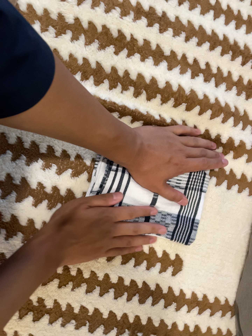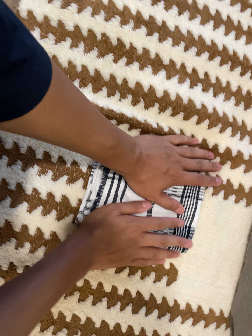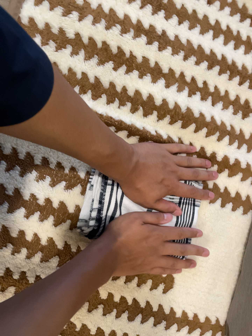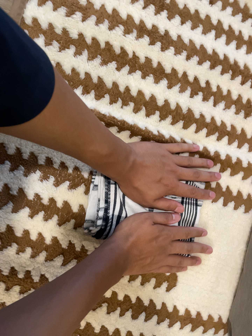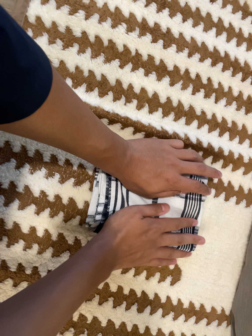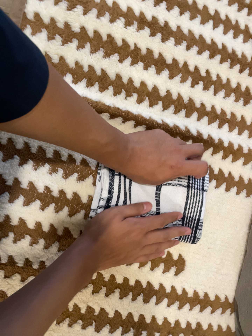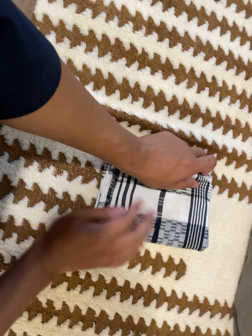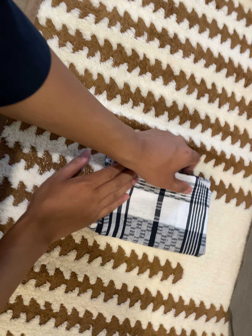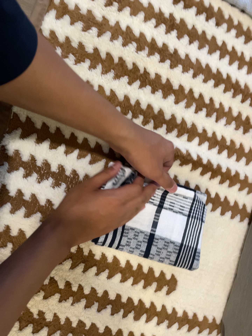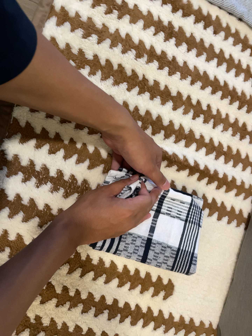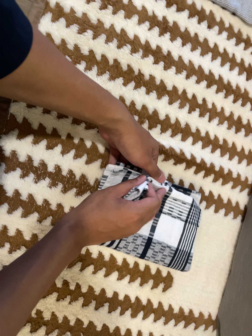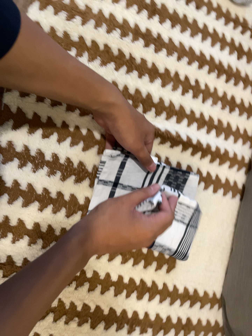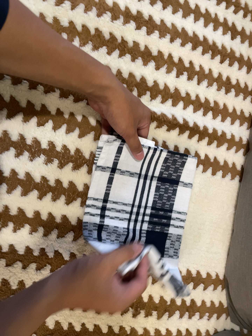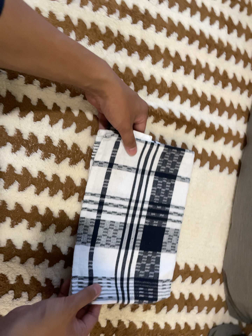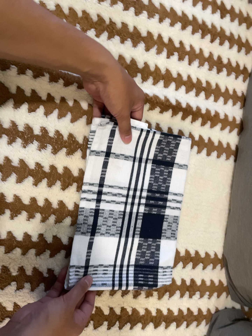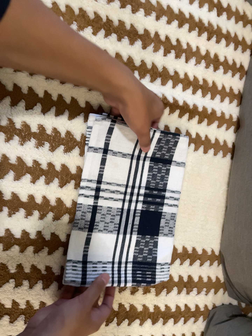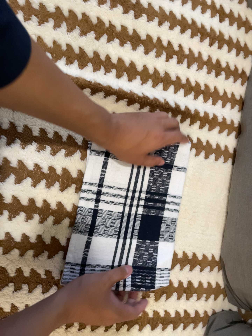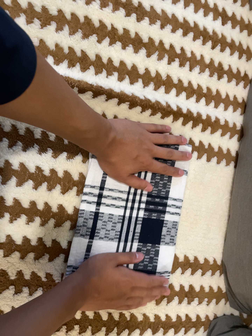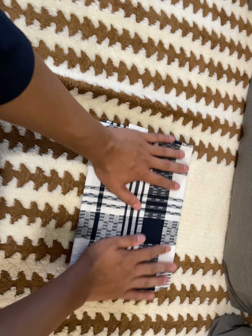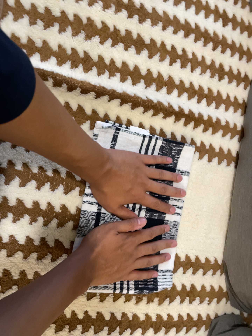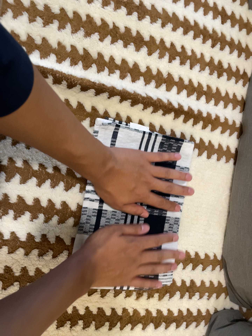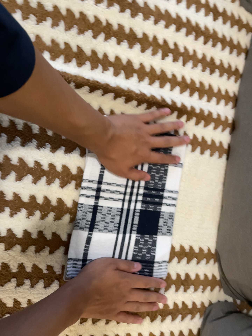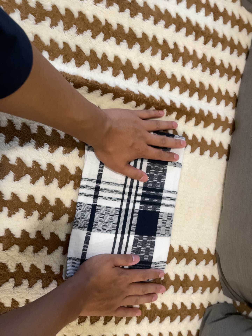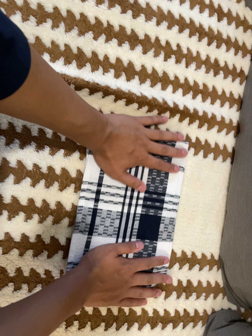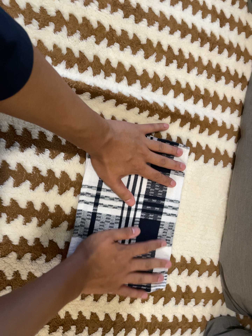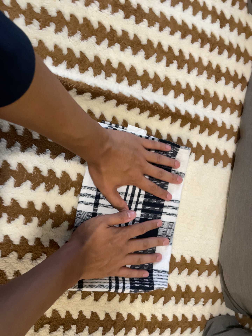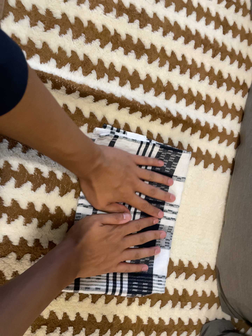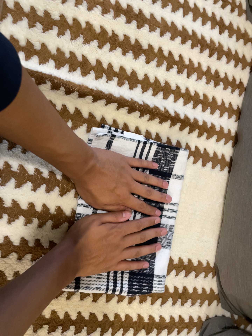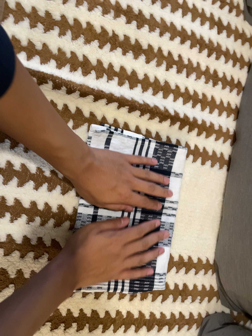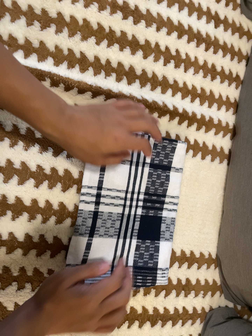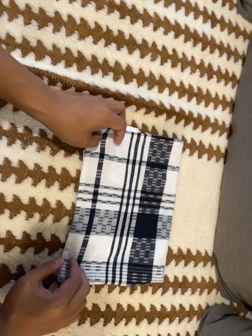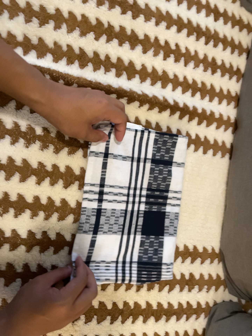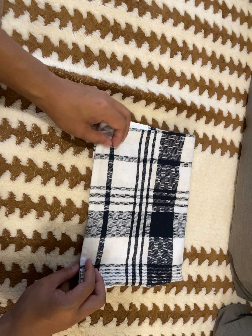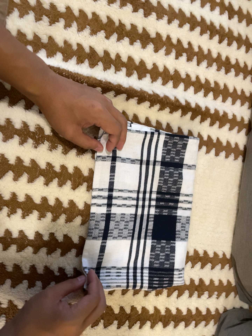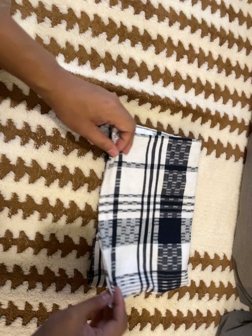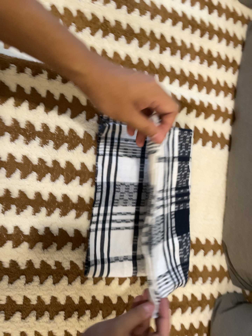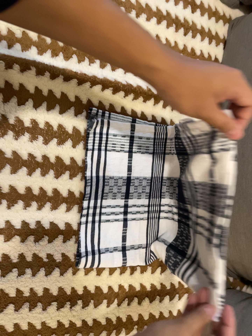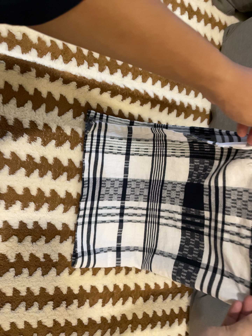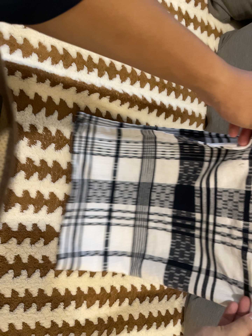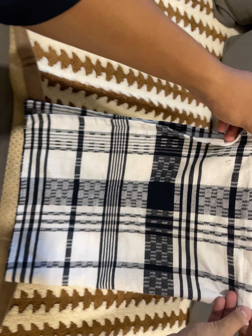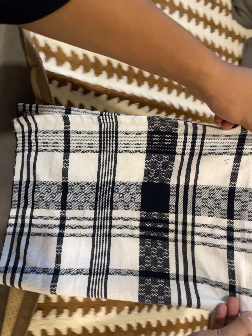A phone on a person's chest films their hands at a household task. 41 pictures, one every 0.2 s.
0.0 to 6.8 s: The camera shifts only a little, or ends up much as it began.
6.8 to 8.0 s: The camera travels to its left and backward, about 8 cm.
The film runs backward here.
